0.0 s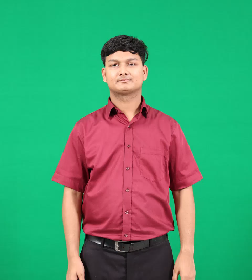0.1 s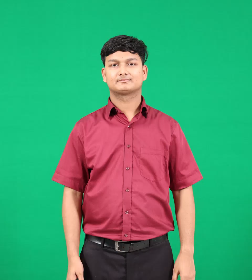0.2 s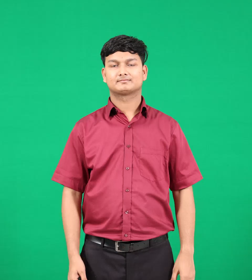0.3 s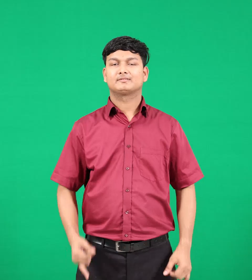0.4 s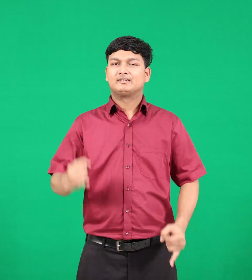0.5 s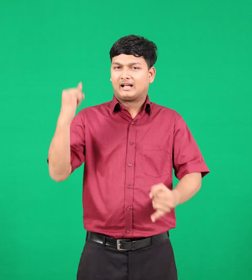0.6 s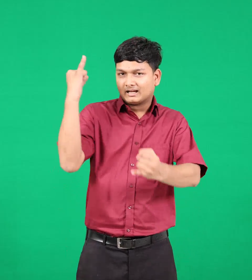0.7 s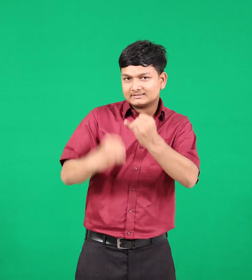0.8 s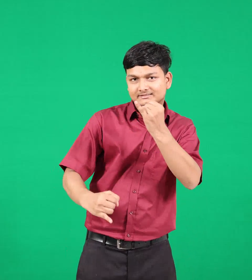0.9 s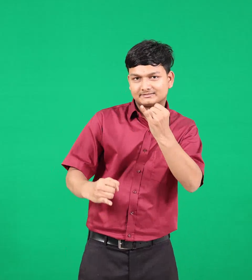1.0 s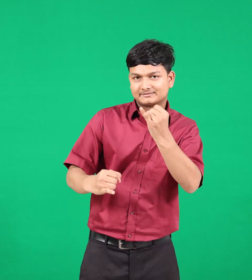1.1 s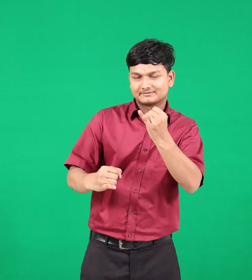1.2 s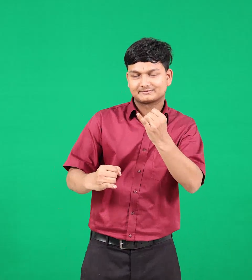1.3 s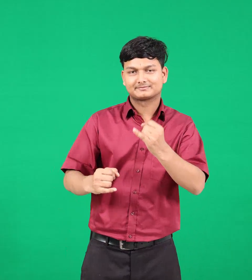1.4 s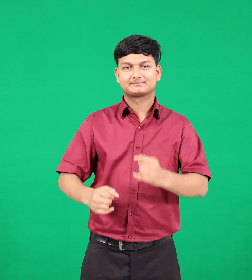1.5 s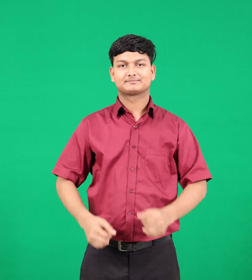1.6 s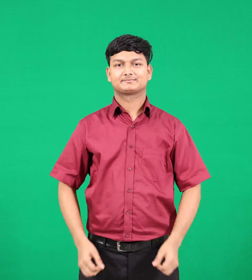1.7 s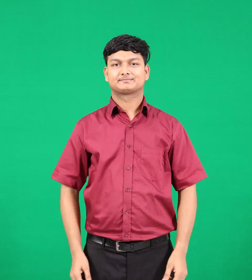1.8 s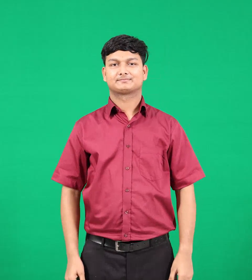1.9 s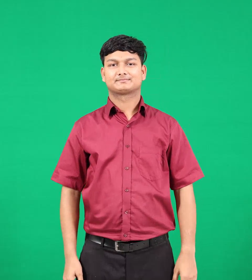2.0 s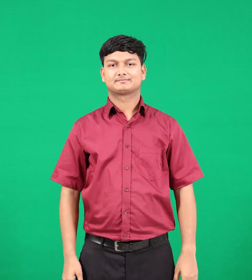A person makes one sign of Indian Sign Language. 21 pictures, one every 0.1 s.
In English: last
